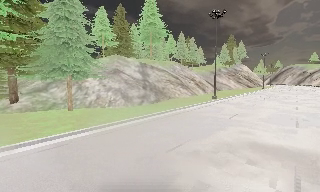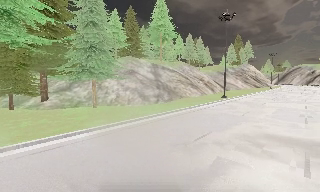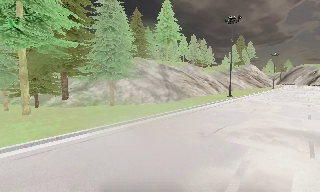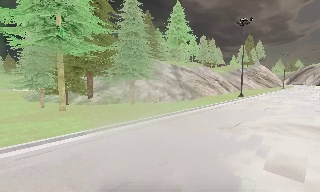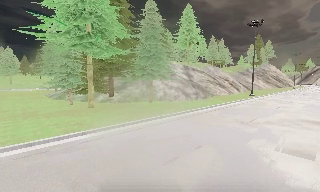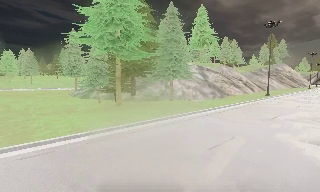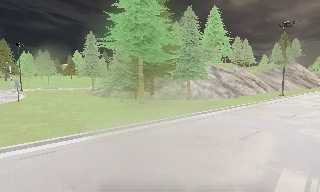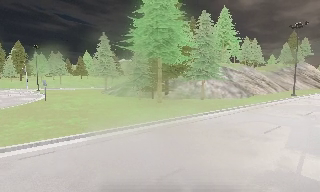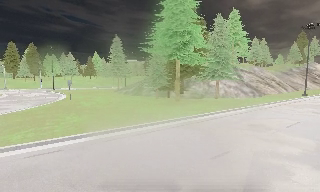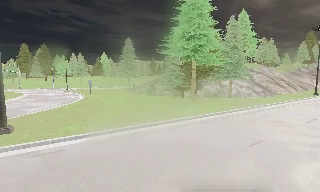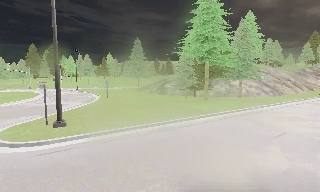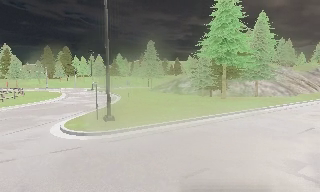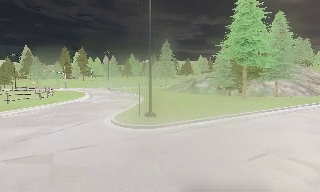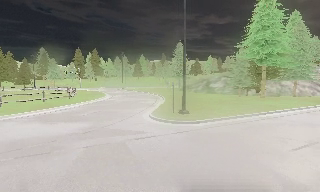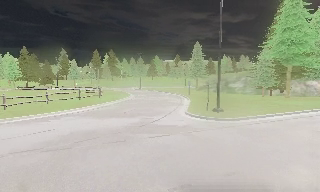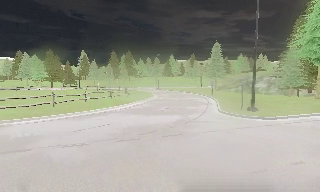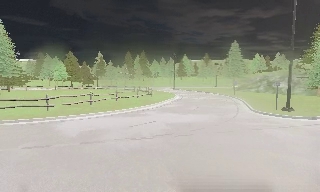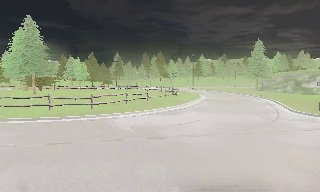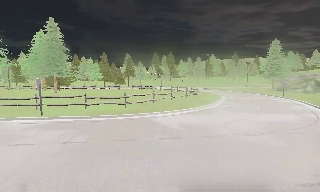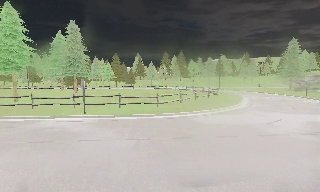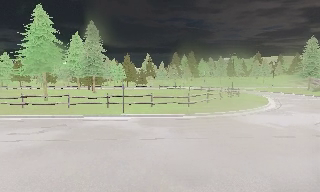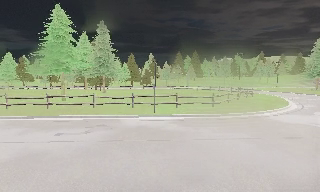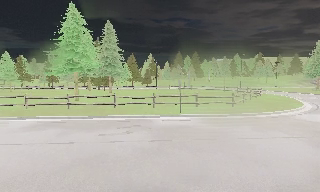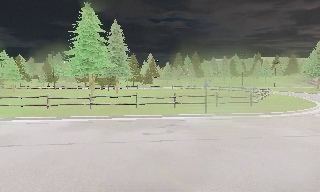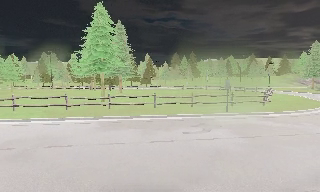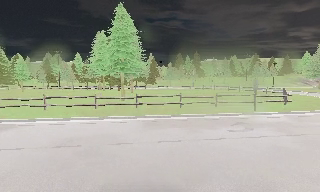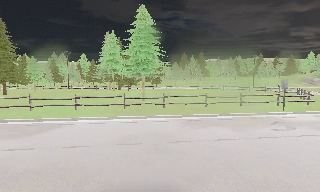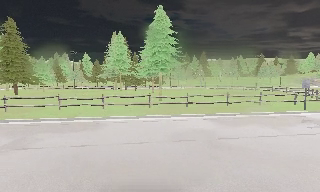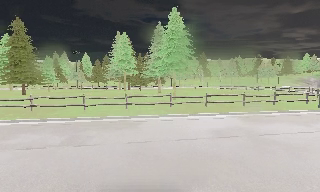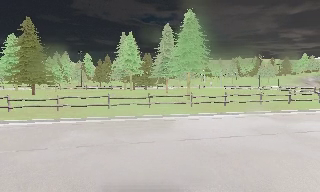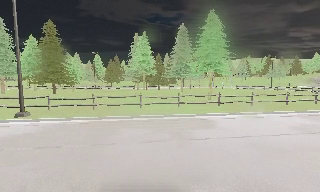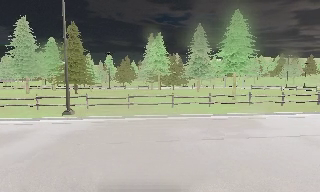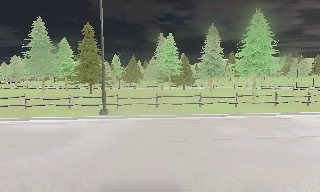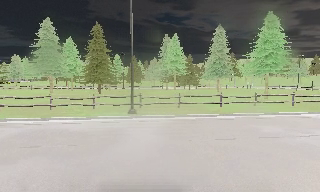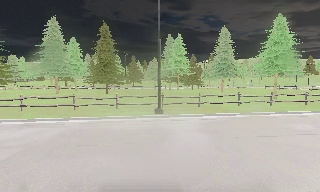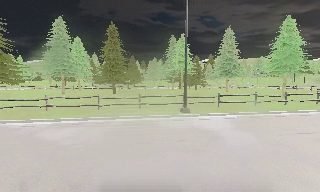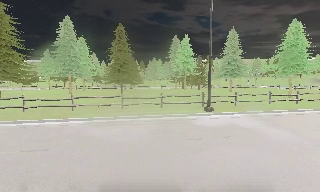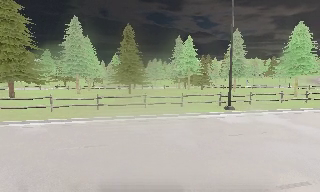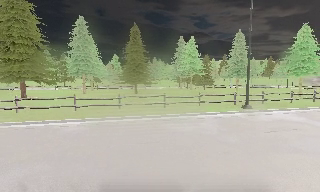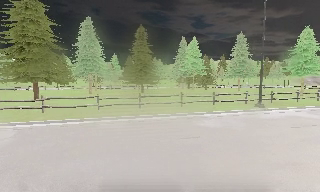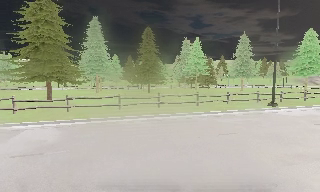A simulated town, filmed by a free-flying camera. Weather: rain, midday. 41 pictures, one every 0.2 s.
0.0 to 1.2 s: The camera pans to its left, which is counterclockwise from overhead, by about 10 degrees. It travels to its left and backward, about 10 m, so close, fixed things drift to the right.
1.2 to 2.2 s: The camera travels to its left and backward, about 10 m, so close, fixed things drift to the right.
2.2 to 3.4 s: The camera pans to its left, which is counterclockwise from overhead, by about 20 degrees. It travels to its left, about 13 m, so close, fixed things drift to the right.
3.4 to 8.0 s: The camera travels to its left, about 50 m, so close, fixed things drift to the right.
The film runs backward here.
